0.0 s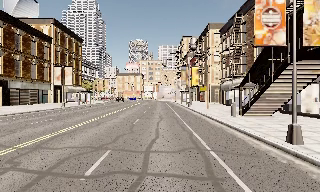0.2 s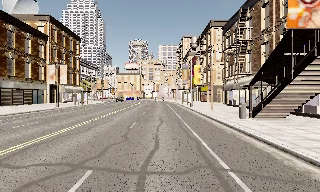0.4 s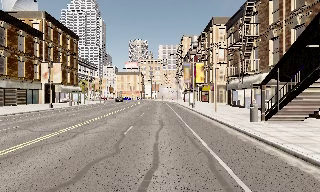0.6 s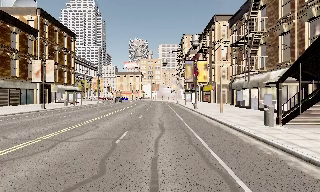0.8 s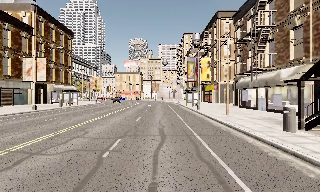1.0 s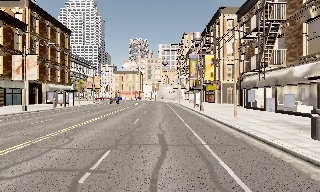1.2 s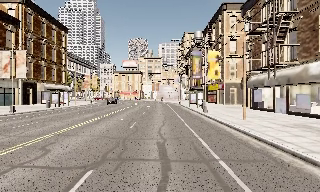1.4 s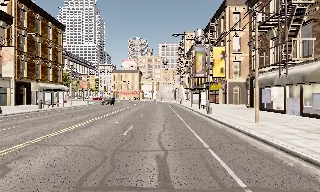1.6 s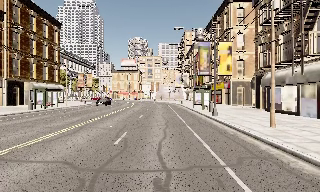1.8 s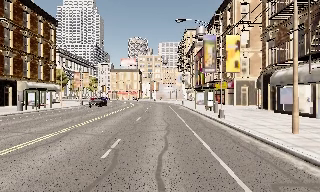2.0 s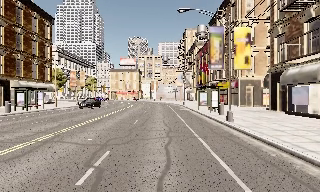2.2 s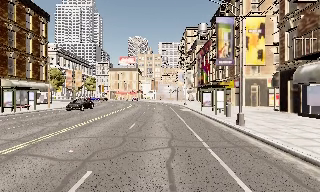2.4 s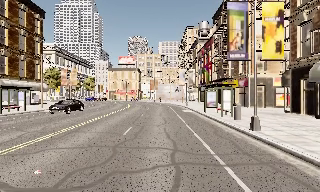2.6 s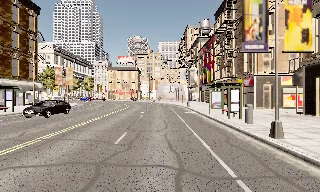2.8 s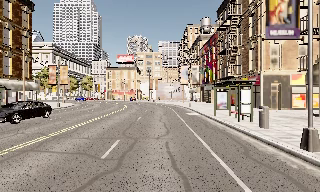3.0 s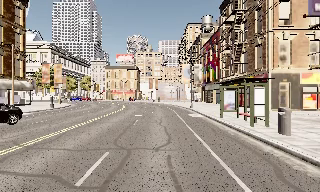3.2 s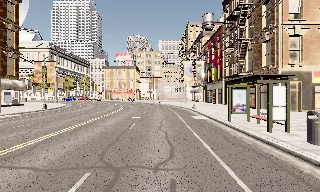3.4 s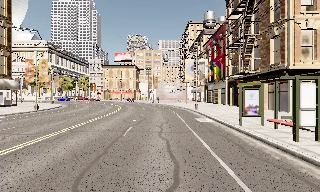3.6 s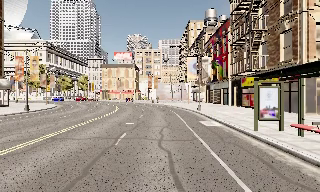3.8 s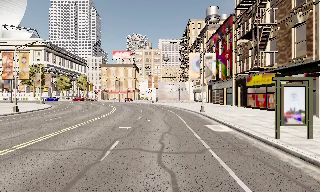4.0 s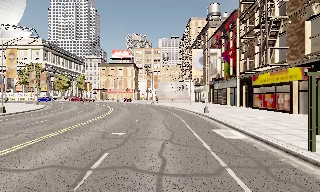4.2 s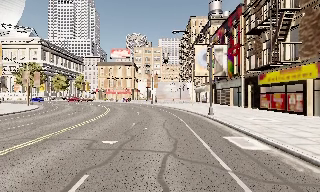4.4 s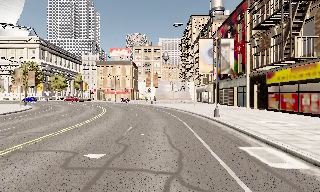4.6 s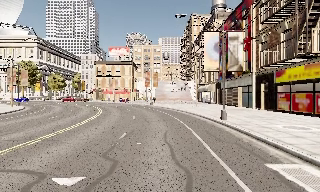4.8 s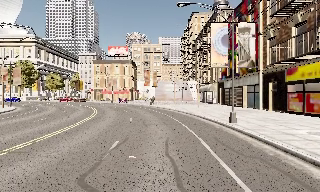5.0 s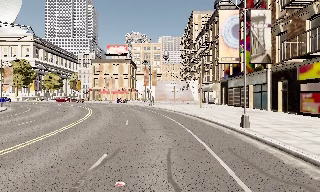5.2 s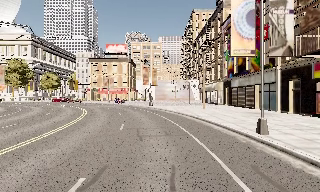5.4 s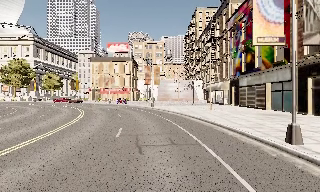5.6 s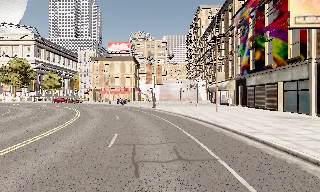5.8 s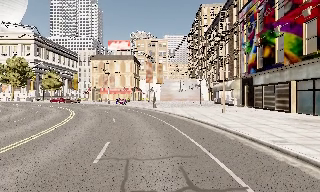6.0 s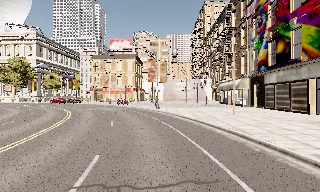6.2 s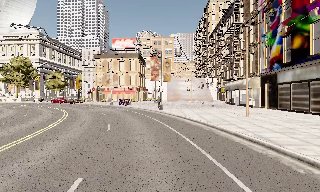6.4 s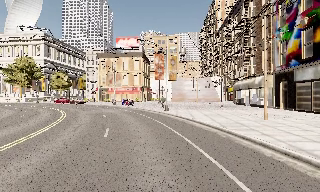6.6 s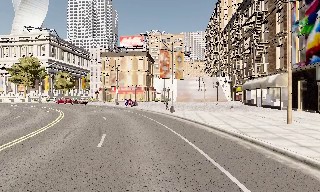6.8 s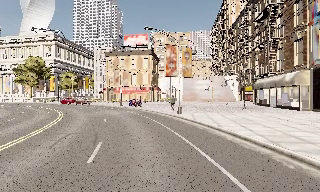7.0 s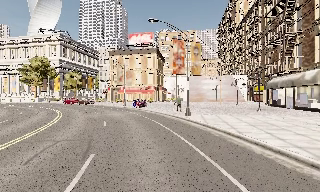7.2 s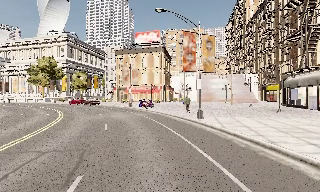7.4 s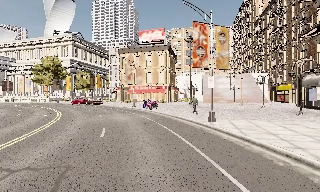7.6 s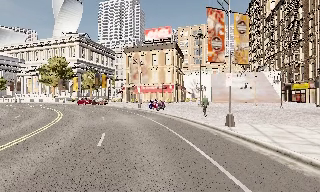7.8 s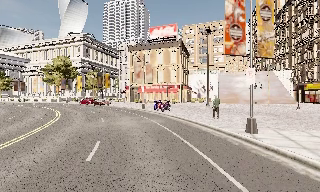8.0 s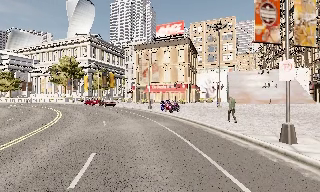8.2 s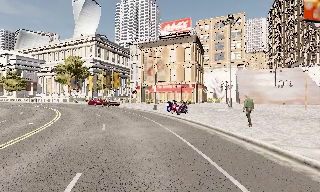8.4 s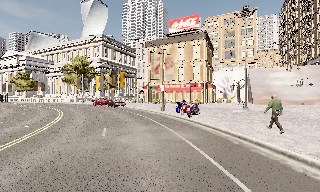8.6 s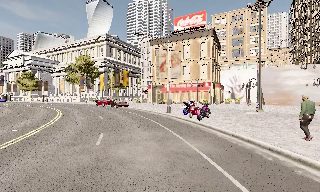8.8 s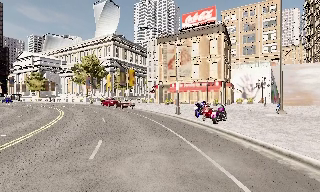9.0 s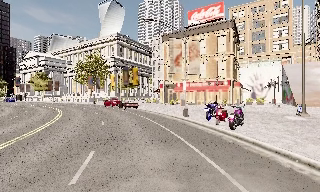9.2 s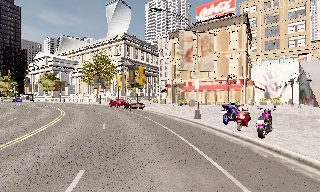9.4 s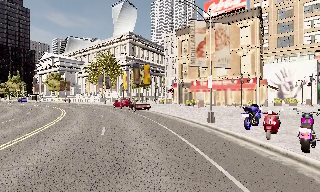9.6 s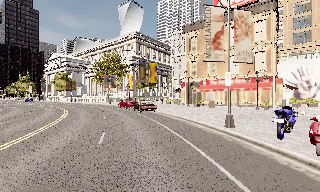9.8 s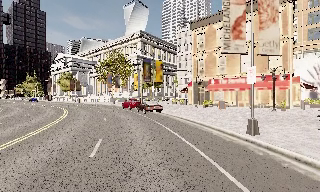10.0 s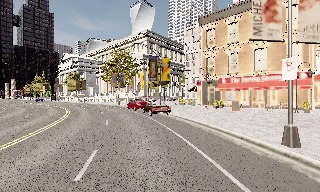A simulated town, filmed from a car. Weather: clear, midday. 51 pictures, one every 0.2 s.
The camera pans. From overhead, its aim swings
counterclockwise.
The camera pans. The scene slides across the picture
to the right.
0.0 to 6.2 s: The camera travels forward, about 45 m, so what stands in front looms larger.
6.2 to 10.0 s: The camera pans to its left, which is counterclockwise from overhead, by about 35 degrees. It travels forward, about 30 m.
The film runs forward here.
